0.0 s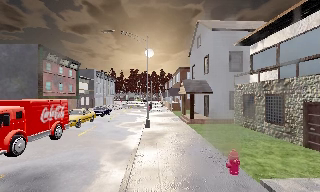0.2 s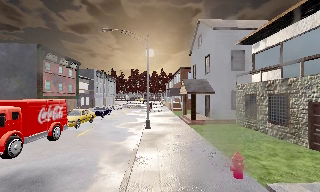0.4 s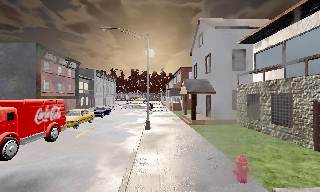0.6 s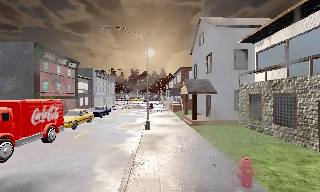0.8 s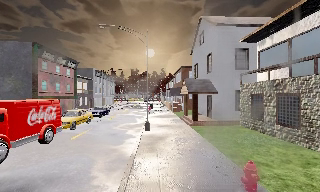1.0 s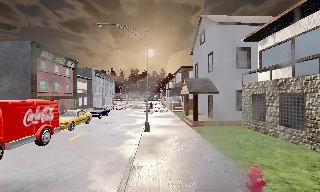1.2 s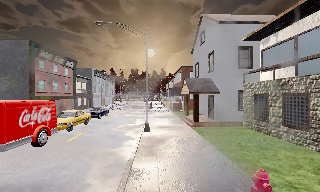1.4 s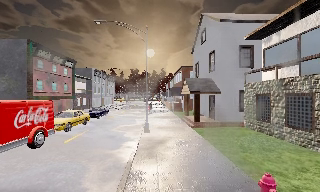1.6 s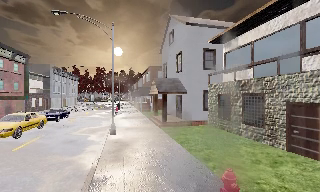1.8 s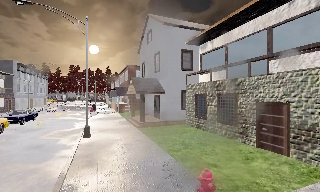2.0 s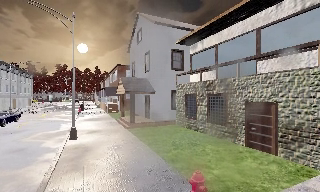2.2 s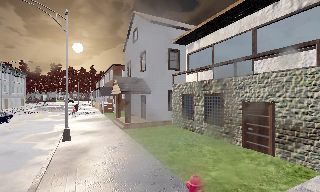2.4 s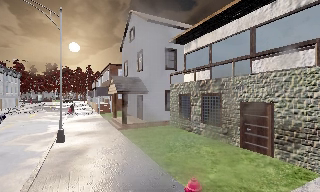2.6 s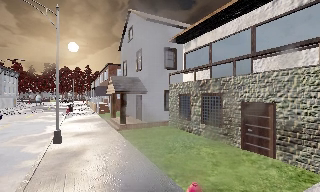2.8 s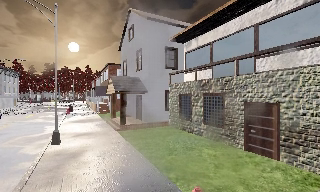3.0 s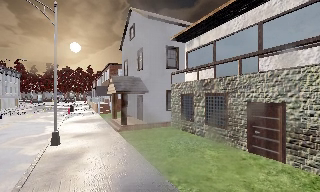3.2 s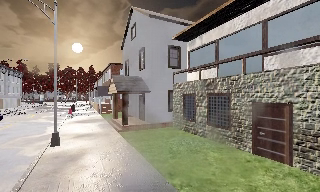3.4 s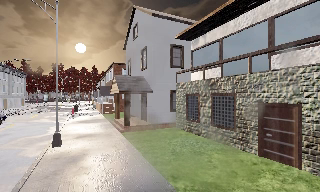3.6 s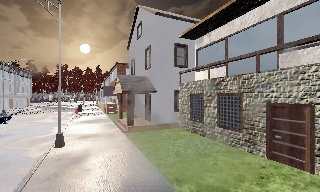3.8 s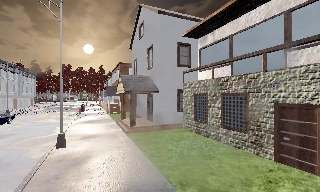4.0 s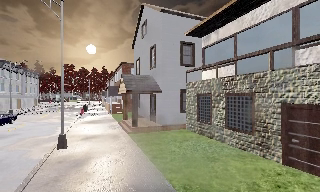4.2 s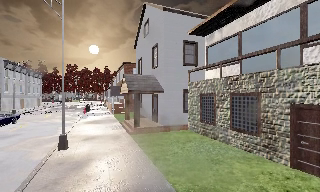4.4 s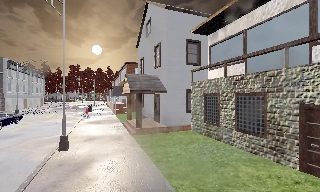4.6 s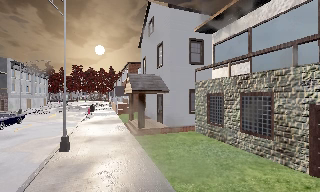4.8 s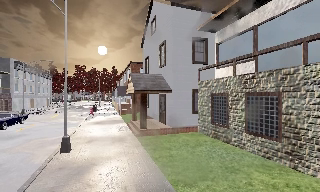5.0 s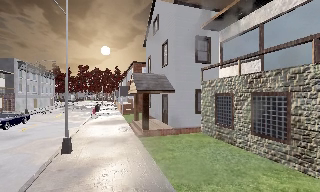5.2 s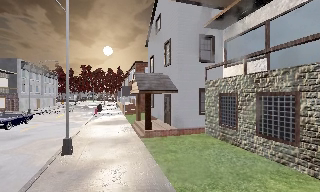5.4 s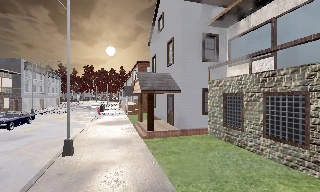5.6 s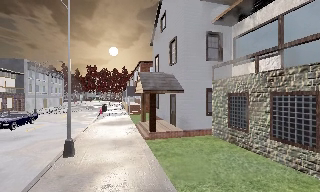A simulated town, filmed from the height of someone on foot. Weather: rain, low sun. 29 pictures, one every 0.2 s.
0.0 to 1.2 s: The camera travels forward, about 1.5 m, so what stands in front looms larger.
1.2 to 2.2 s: The camera swings to its right by about 25 degrees, and the scene slides to the left. It travels forward, about 1 m, so what stands in front looms larger.
2.2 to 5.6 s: The camera pans to its left, which is counterclockwise from overhead, by about 10 degrees. It travels forward, about 3 m, so what stands in front looms larger.
The film runs forward here.
